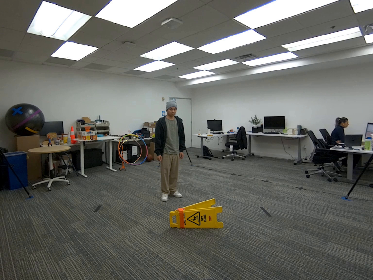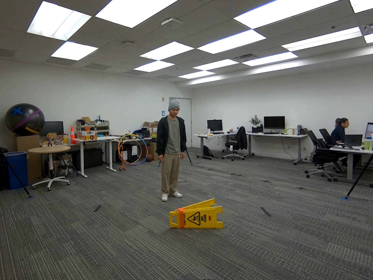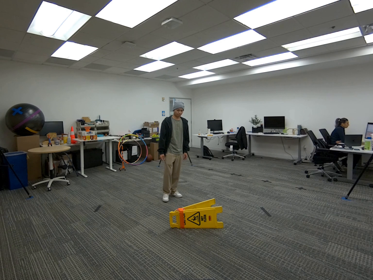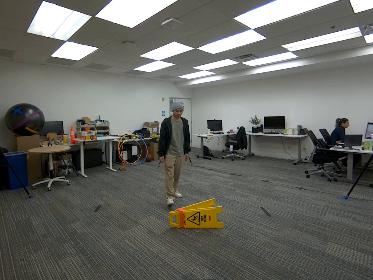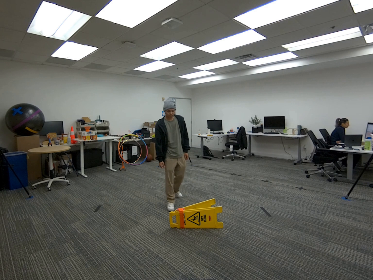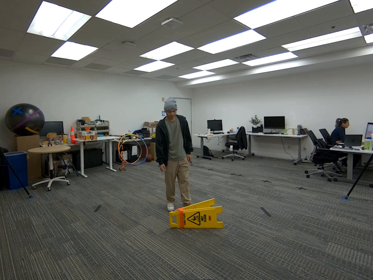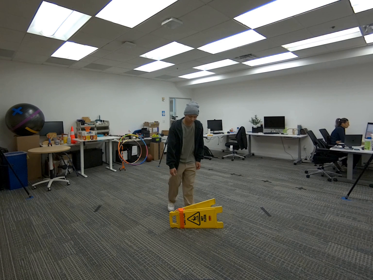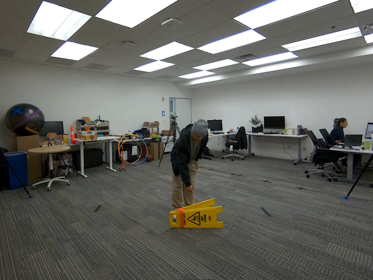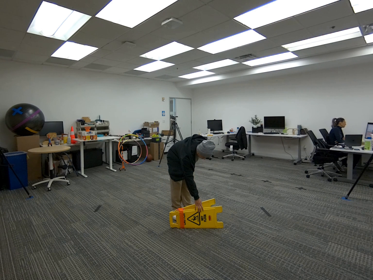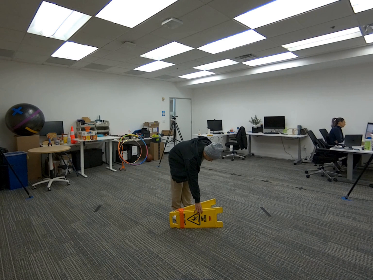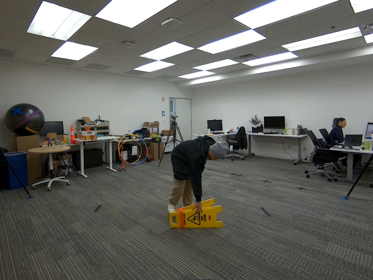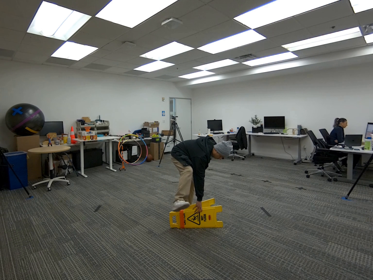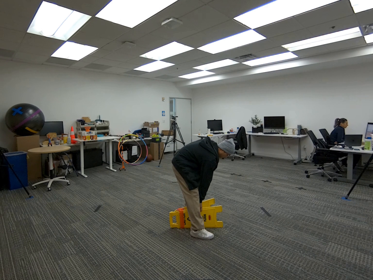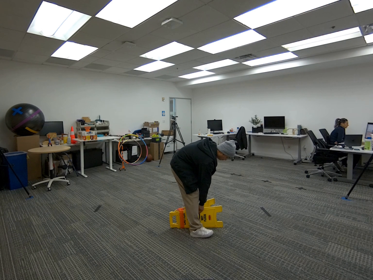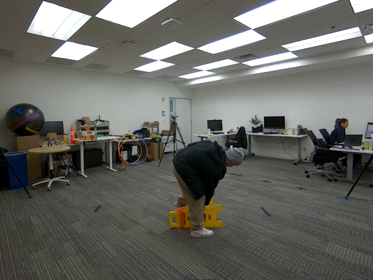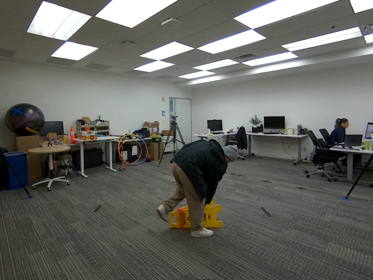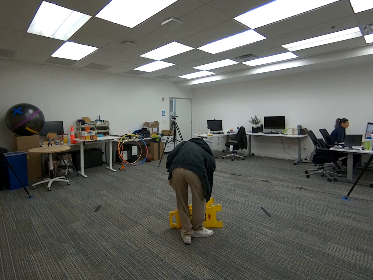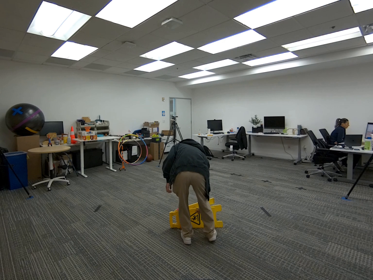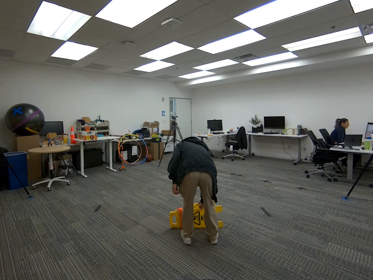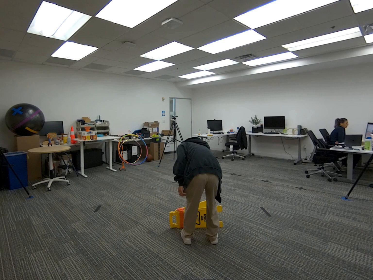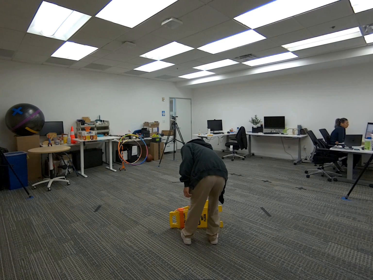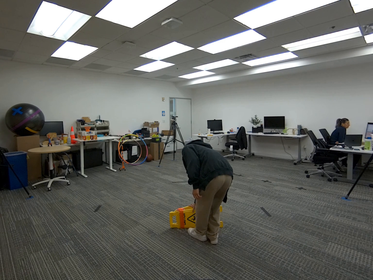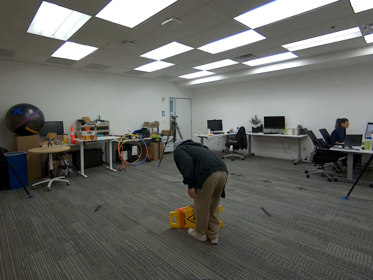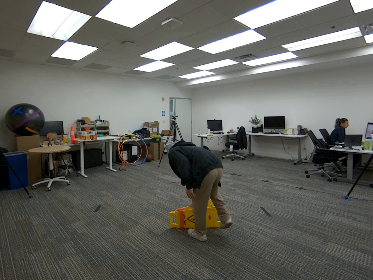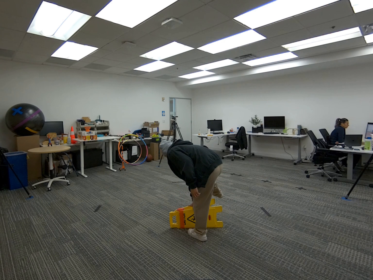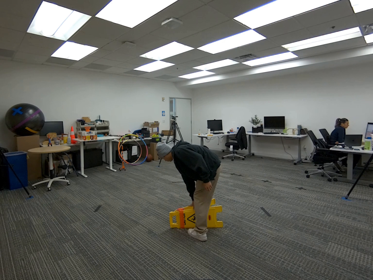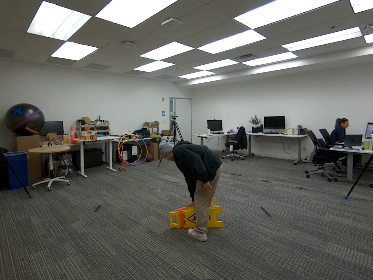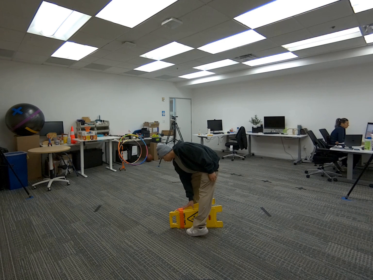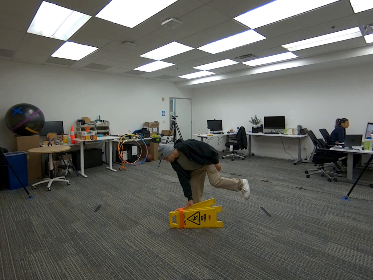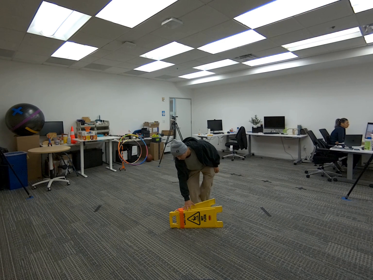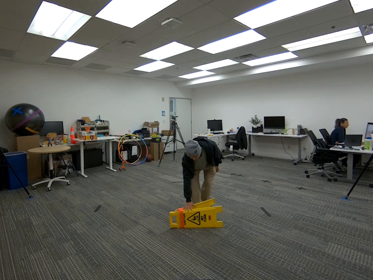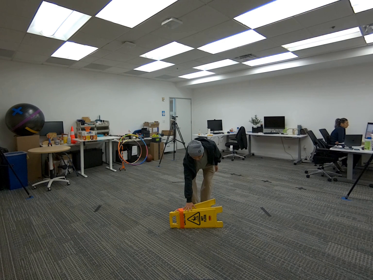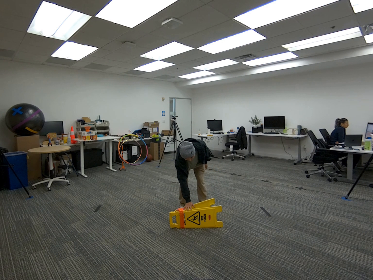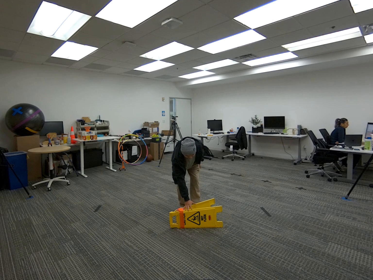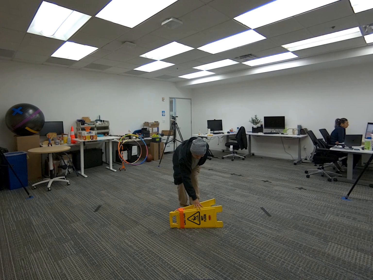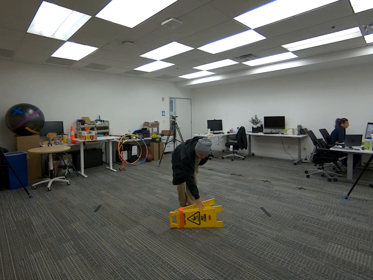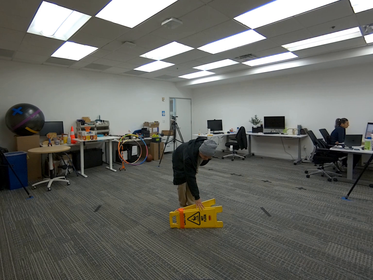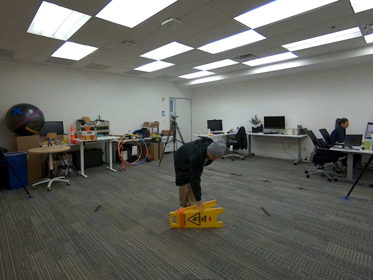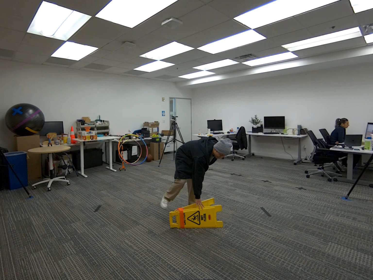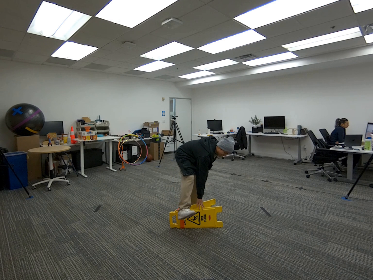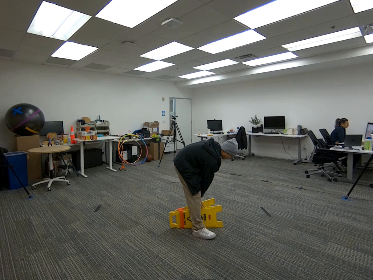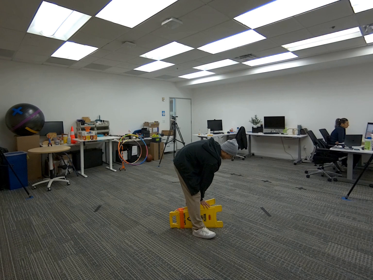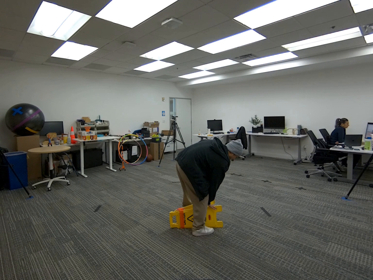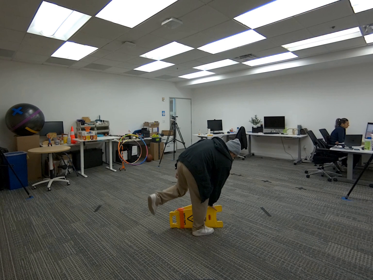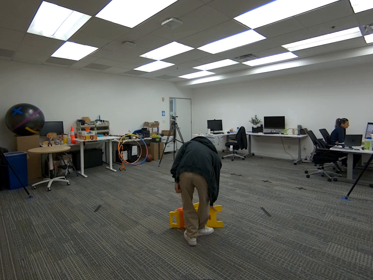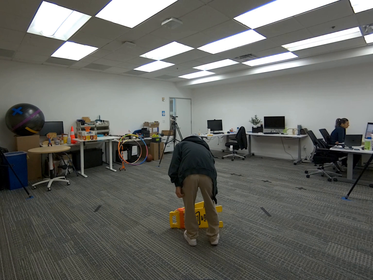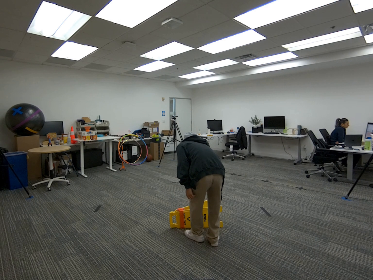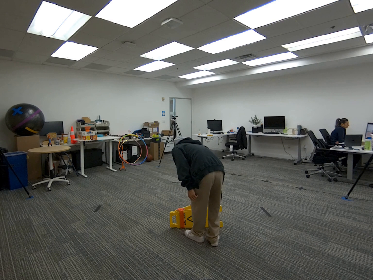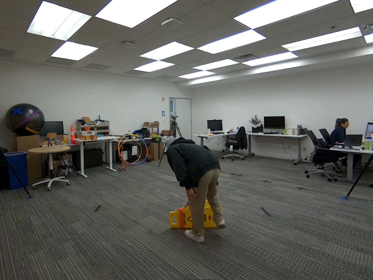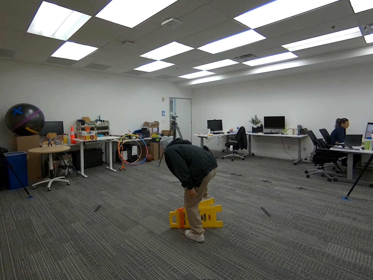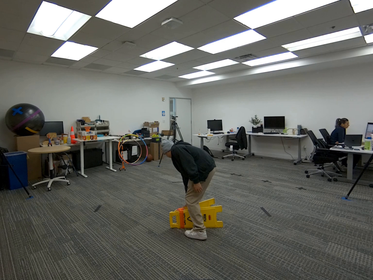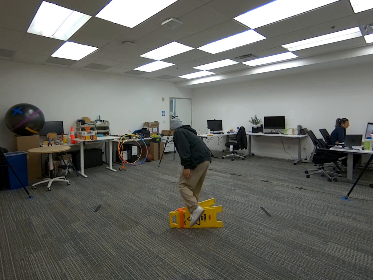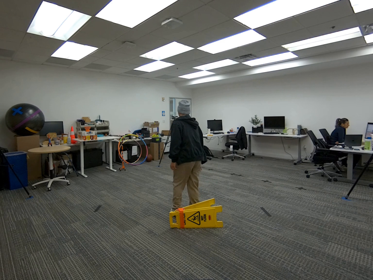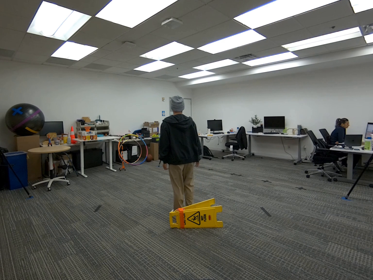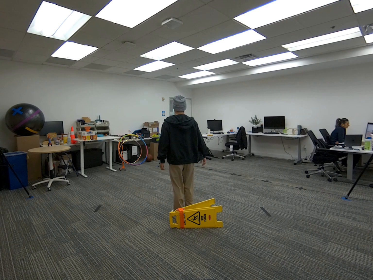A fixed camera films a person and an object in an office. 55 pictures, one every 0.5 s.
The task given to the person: Walk to the wet floor sign while it is laying on the side. Hold onto the sign with one hand and step over it one leg at a time. Then continue to step over the sign from different directions until you come to a stop.
